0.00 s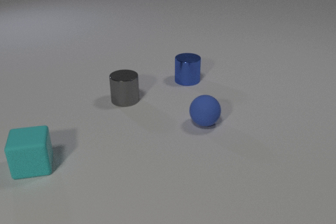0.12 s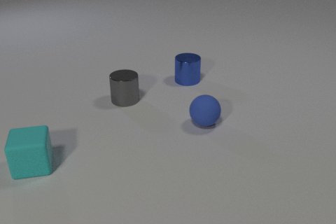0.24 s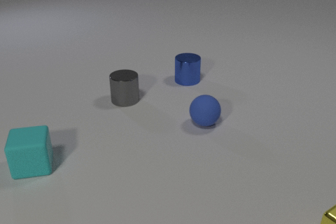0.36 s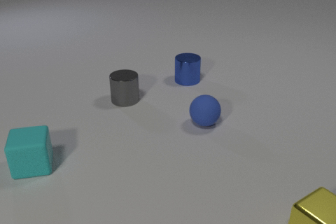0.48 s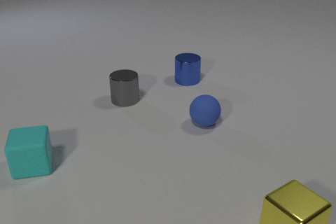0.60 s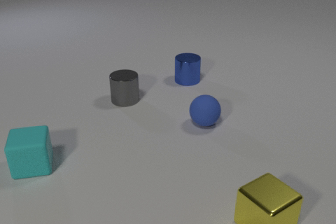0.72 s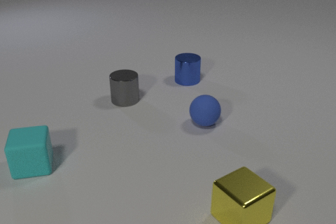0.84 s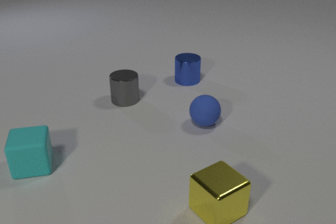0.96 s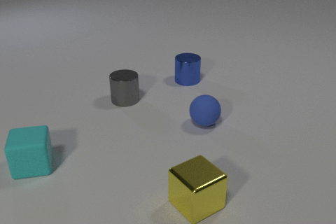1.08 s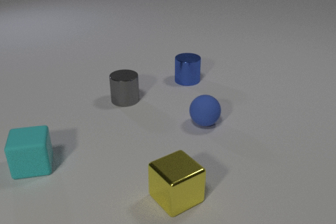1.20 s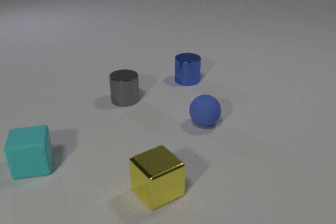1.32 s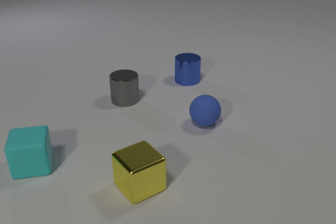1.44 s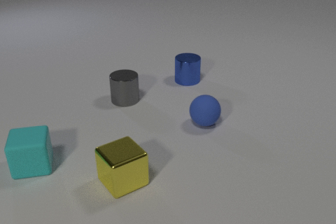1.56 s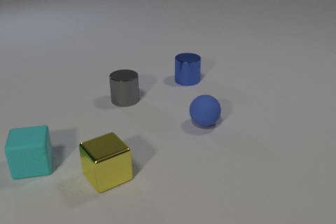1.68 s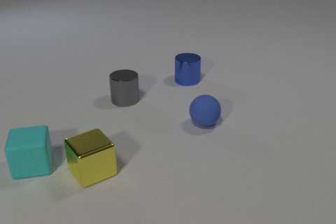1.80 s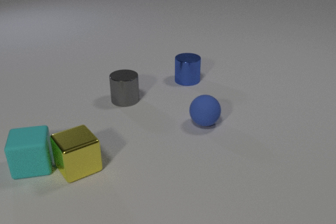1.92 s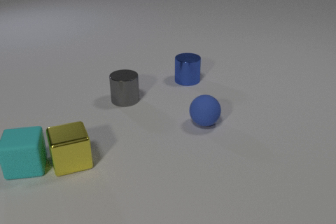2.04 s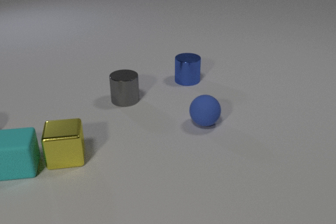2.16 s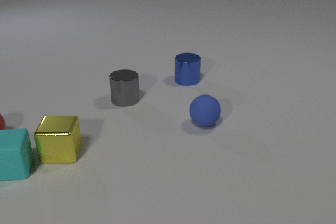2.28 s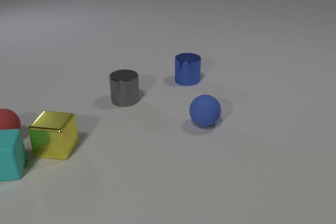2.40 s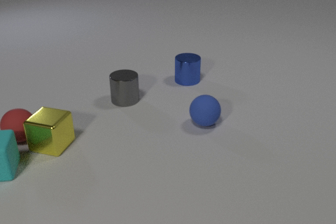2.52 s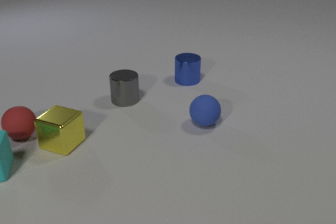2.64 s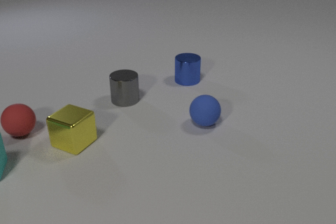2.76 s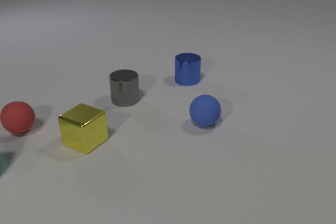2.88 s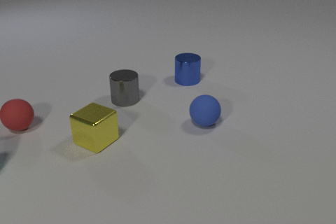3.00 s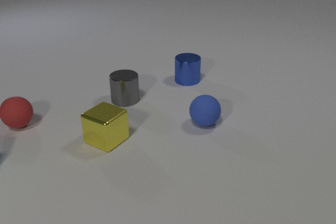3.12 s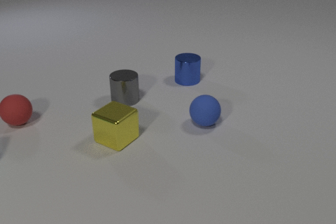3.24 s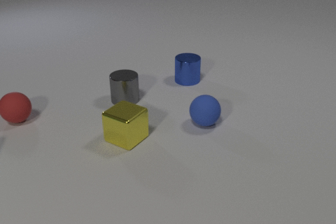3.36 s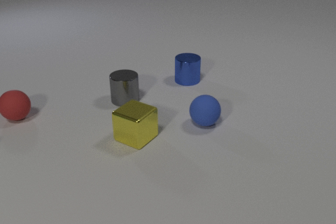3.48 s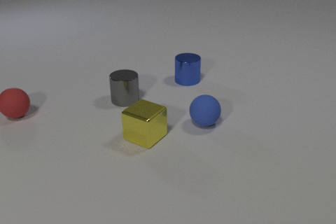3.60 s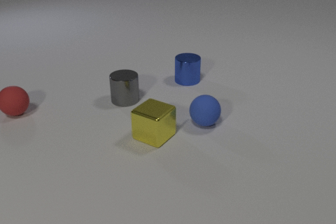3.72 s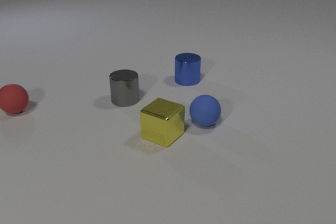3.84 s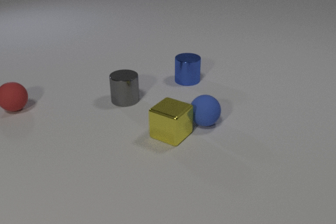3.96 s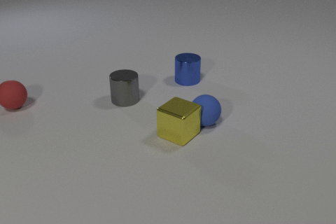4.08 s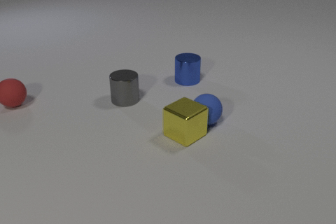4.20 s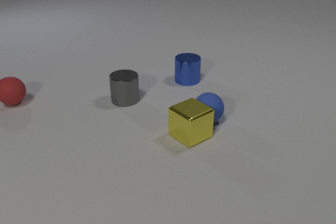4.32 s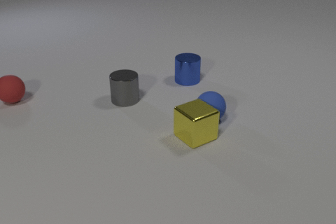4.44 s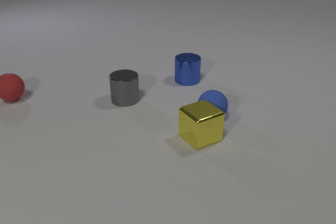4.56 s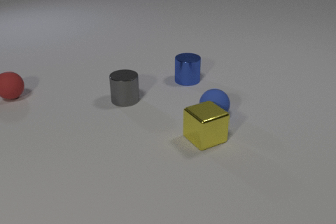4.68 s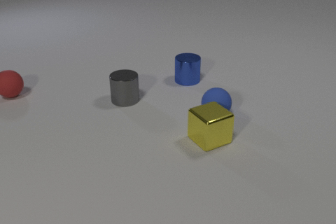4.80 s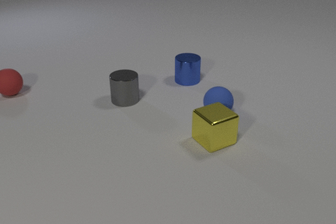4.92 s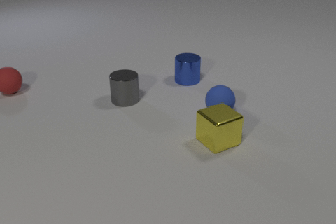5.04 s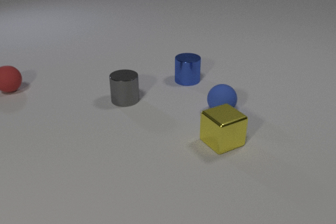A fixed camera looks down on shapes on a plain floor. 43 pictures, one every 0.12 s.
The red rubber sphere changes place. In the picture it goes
away from the camera.
The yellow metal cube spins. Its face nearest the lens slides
to the left.
0.00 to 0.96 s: The yellow metal cube comes in at the right edge, slides to the left.
0.96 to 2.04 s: The yellow metal cube slides to the left and away from the camera, spins so that its near face slides to the left, clockwise seen from above. The cyan rubber cube slides to the left. The yellow metal cube and the cyan rubber cube collide.
2.04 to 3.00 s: The yellow metal cube slides to the right and away from the camera, spins so that its near face slides to the left, clockwise seen from above. The cyan rubber cube slides to the left, leaves at the left edge. The red rubber sphere comes in at the left edge, rolls to the right and away from the camera. The yellow metal cube and the red rubber sphere collide.
3.00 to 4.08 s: The yellow metal cube slides to the right. The red rubber sphere rolls away from the camera. The yellow metal cube and the blue rubber sphere collide.
4.08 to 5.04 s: The yellow metal cube slides to the right. The red rubber sphere rolls away from the camera. The blue rubber sphere rolls away from the camera and to the right.
How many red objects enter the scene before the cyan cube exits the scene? 1.
How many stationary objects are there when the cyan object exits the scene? 3.
Are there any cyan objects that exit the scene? yes.
